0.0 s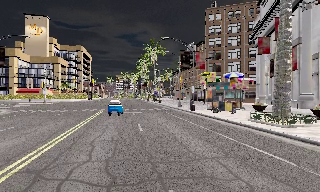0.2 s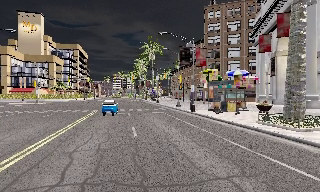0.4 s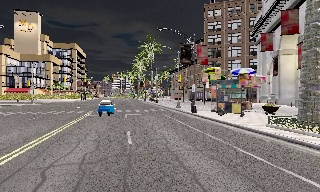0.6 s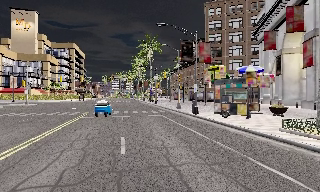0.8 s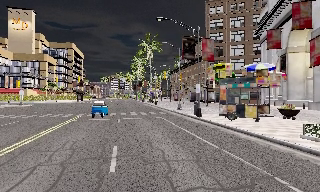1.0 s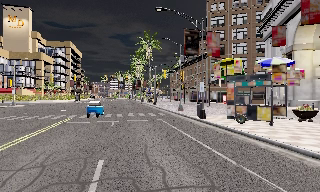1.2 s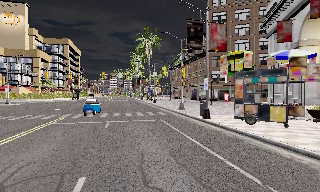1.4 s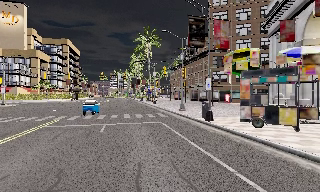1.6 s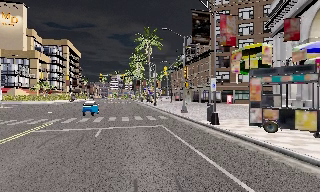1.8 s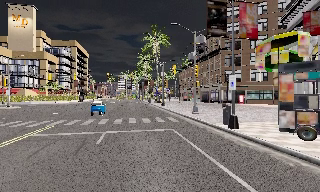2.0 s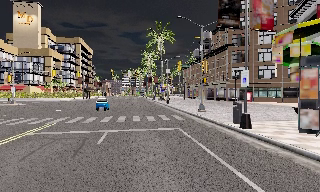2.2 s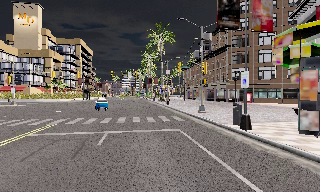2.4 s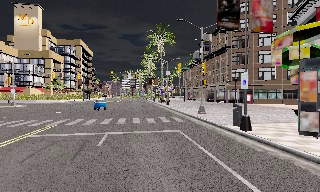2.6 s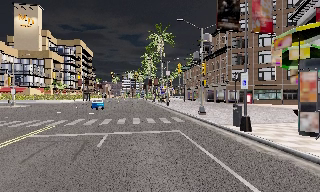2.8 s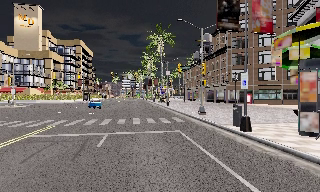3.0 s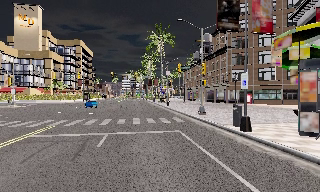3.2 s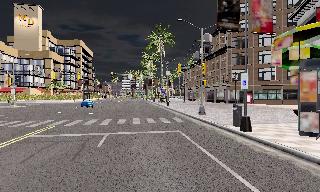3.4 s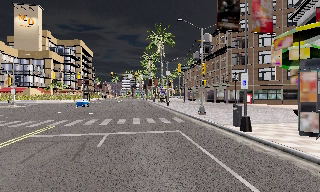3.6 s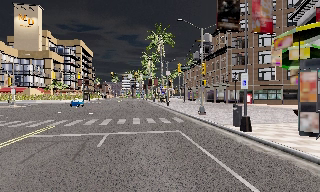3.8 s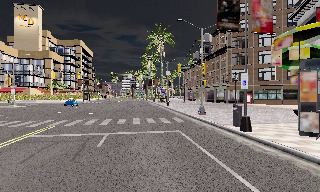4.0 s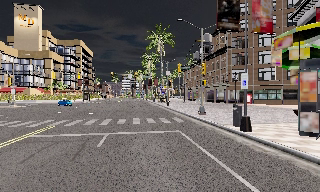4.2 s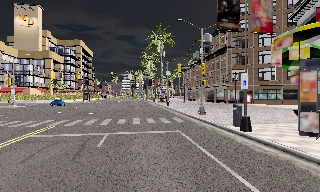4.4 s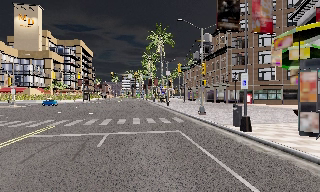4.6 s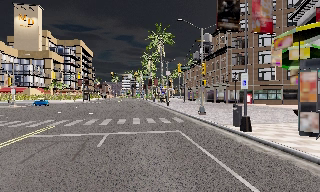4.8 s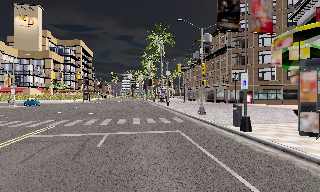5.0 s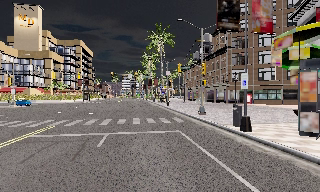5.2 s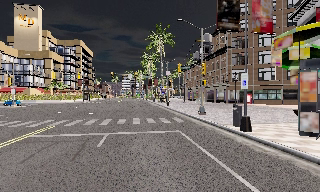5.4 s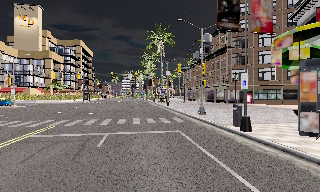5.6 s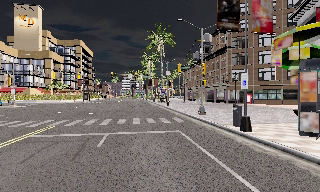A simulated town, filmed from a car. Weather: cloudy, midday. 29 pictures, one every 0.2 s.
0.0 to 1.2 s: The camera travels forward, about 7 m, so what stands in front looms larger.
1.2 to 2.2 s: The camera travels forward, about 3 m, so what stands in front looms larger. It loses speed.
2.2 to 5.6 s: The camera keeps its place and its aim.
The film runs forward here.
